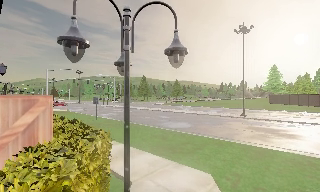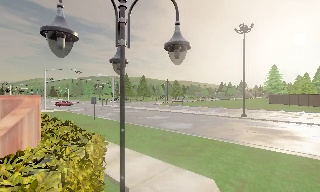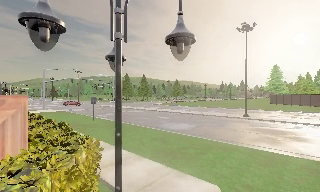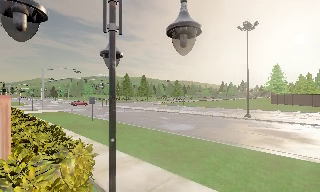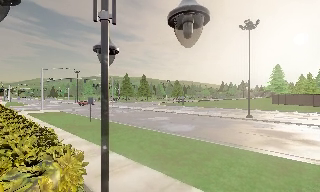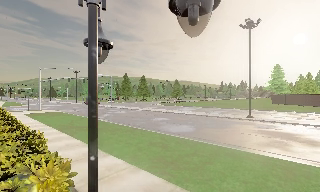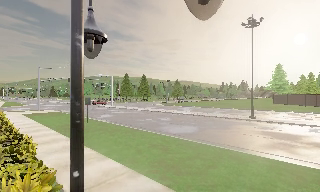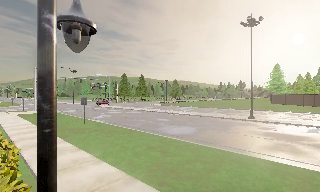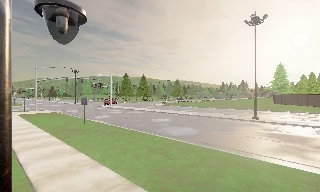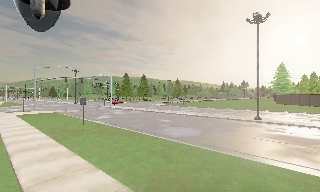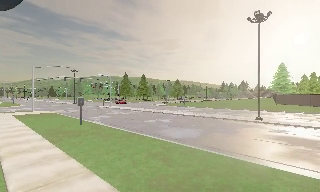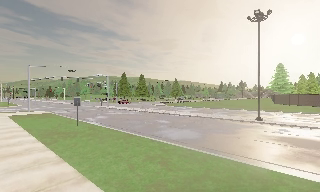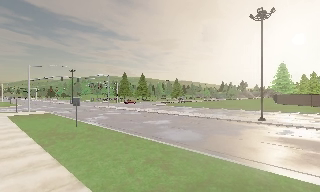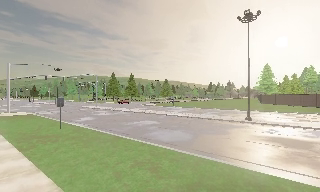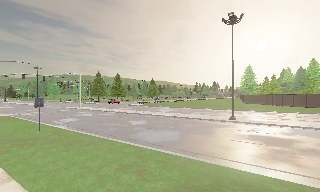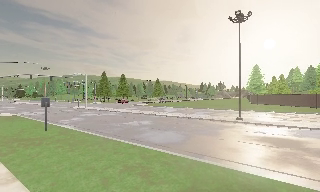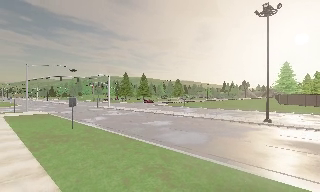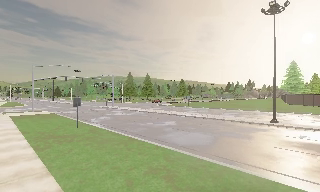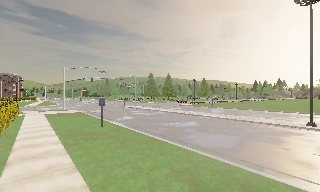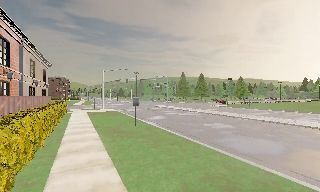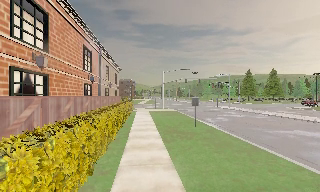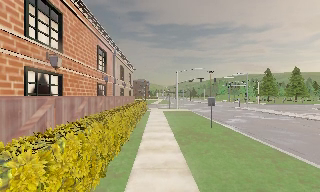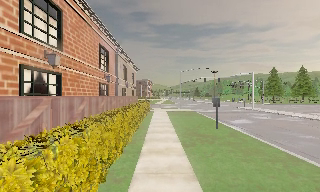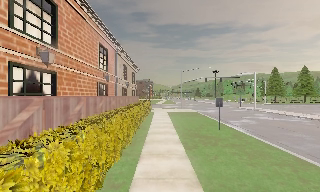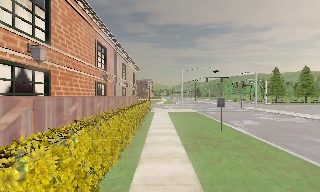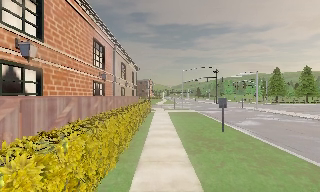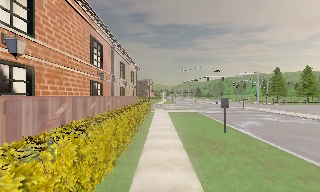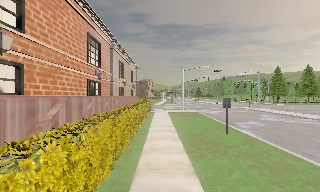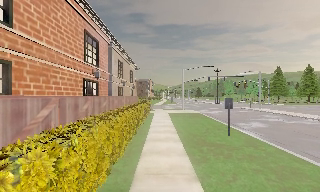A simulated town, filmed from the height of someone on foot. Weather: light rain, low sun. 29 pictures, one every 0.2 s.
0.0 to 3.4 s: The camera travels forward, about 5 m, so what stands in front looms larger.
3.4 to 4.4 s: The camera swings to its left by about 45 degrees, and the scene slides to the right. It travels forward, about 1.5 m. It gains speed.
4.4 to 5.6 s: The camera travels forward, about 2 m, so what stands in front looms larger.
The film runs forward here.
